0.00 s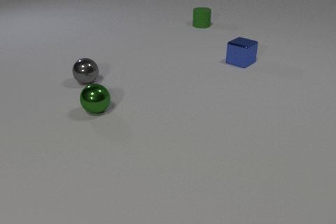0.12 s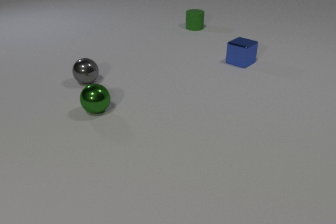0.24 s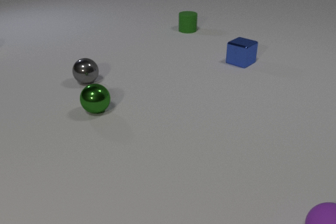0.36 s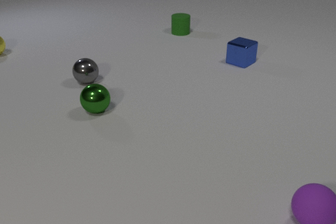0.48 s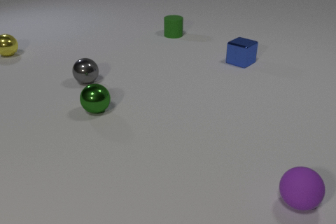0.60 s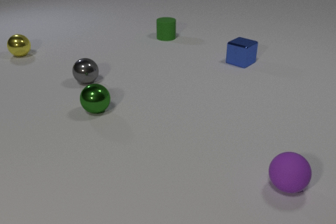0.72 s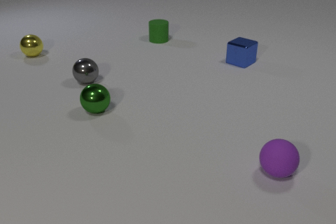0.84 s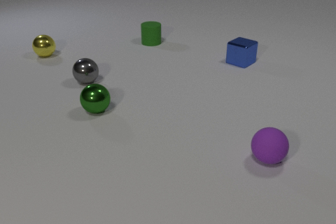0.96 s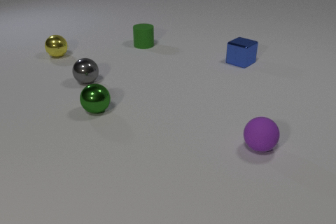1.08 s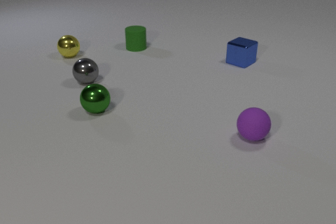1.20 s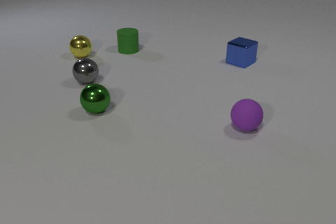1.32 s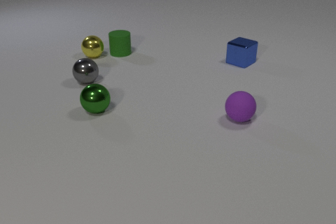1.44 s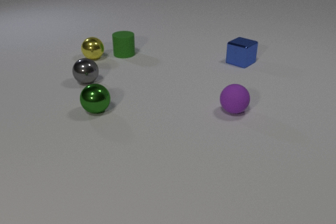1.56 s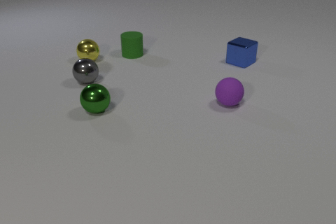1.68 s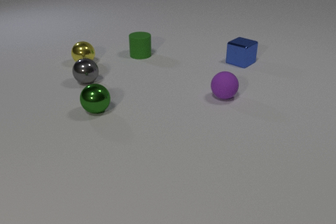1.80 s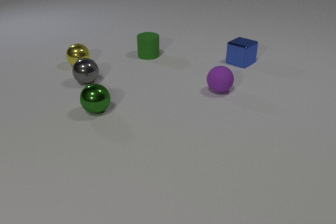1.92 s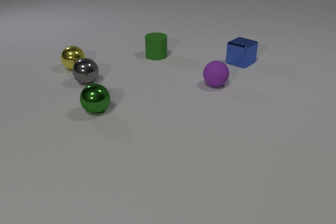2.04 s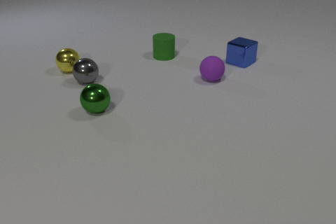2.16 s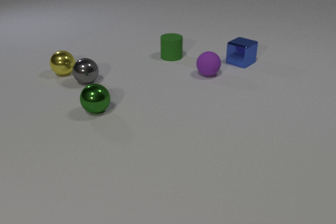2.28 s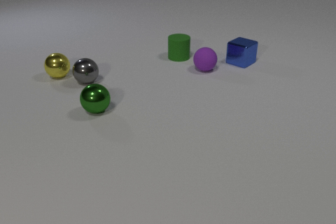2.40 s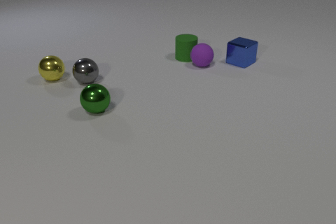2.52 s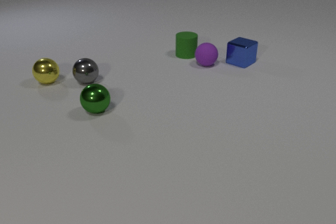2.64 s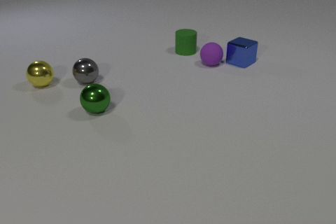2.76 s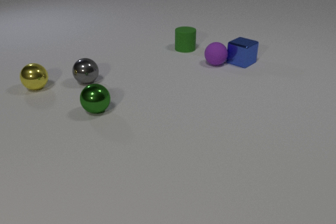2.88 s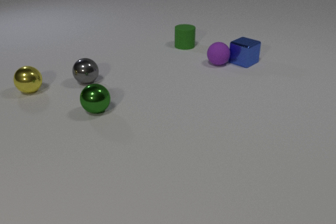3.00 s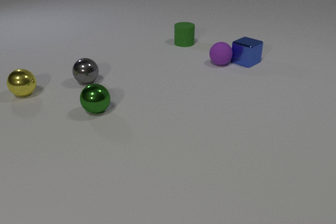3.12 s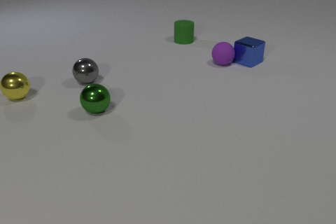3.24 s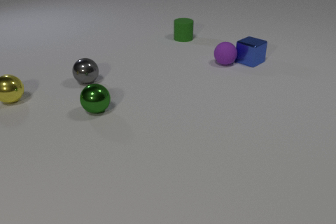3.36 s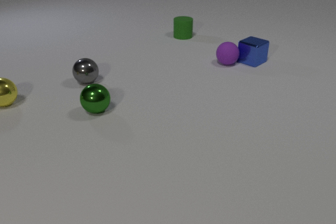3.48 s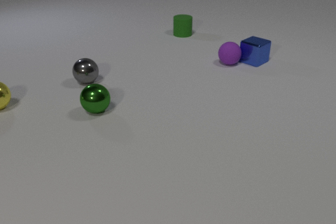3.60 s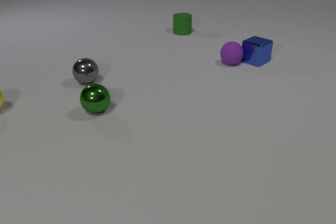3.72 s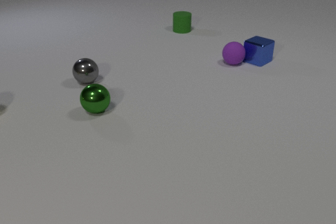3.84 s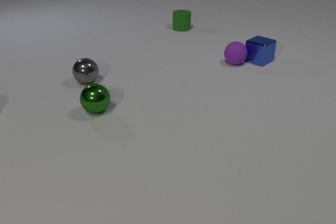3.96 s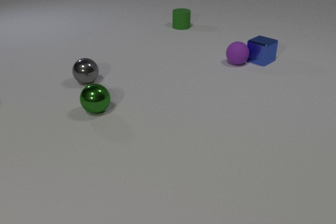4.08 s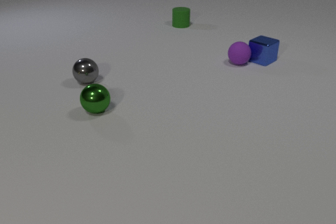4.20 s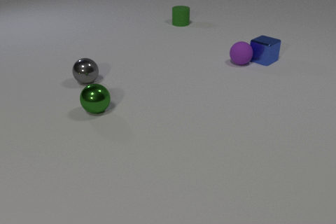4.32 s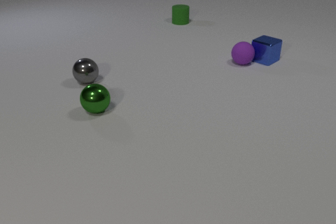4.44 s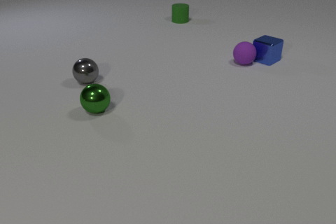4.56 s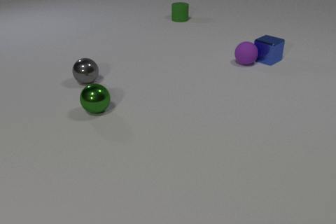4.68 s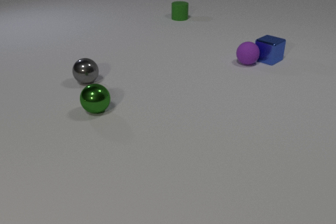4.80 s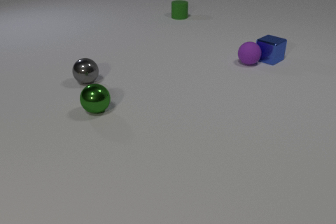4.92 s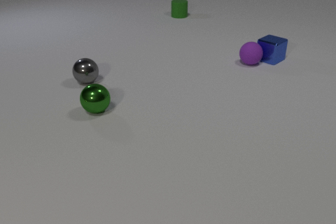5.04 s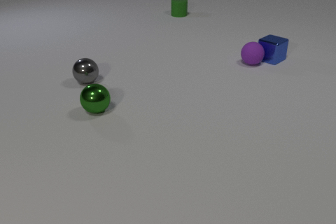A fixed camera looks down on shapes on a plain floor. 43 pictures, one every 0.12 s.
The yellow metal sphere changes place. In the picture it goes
toward the camera.
The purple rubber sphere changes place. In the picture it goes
away from the camera.
0.00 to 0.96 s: The green rubber cylinder slides toward the camera and to the left. The yellow metal sphere comes in at the left edge, rolls to the right and toward the camera. The purple rubber sphere comes in at the bottom edge, rolls away from the camera and to the left.
0.96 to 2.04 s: The green rubber cylinder slides toward the camera and to the right. The yellow metal sphere rolls toward the camera. The purple rubber sphere rolls away from the camera. The green rubber cylinder and the yellow metal sphere collide.
2.04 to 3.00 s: The green rubber cylinder slides away from the camera and to the right. The yellow metal sphere rolls to the left and toward the camera. The purple rubber sphere rolls away from the camera. The blue metal cube slides to the right. The green rubber cylinder and the purple rubber sphere collide. The purple rubber sphere and the blue metal cube collide.
3.00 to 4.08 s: The green rubber cylinder slides away from the camera. The yellow metal sphere rolls to the left and toward the camera, leaves at the left edge. The purple rubber sphere rolls to the right. The blue metal cube slides to the right and away from the camera.
4.08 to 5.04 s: The green rubber cylinder slides away from the camera. The purple rubber sphere rolls to the right. The blue metal cube slides to the right and away from the camera.
What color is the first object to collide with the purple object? green.
Are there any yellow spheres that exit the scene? yes.
What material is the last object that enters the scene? metal.
